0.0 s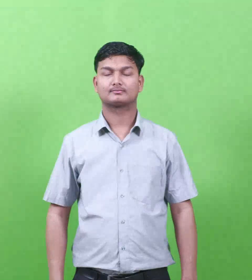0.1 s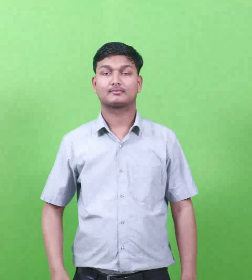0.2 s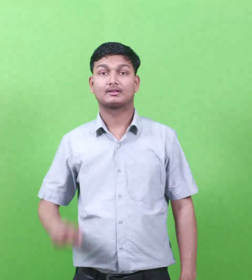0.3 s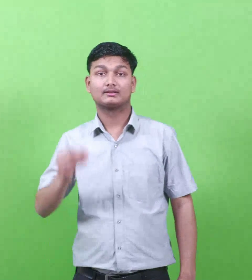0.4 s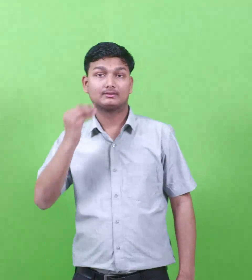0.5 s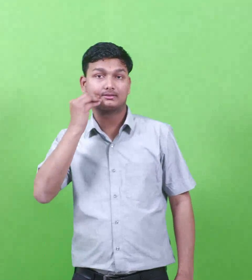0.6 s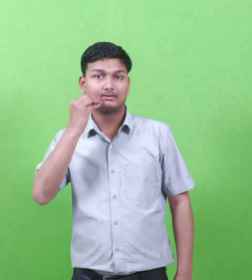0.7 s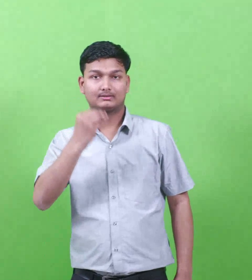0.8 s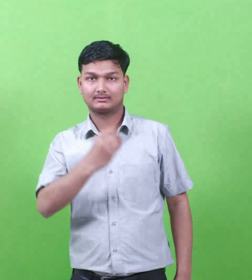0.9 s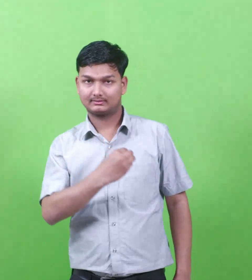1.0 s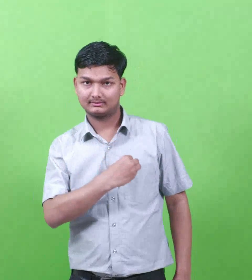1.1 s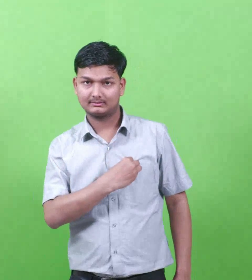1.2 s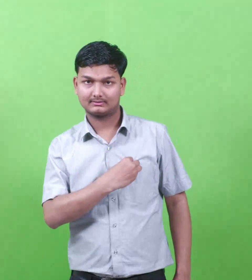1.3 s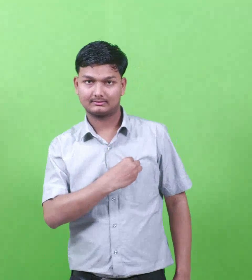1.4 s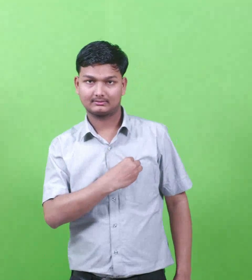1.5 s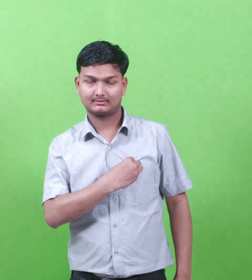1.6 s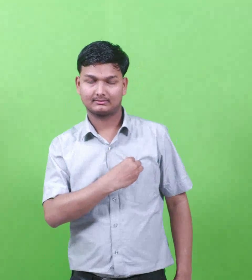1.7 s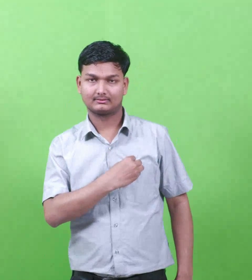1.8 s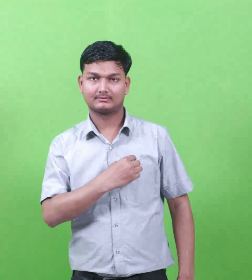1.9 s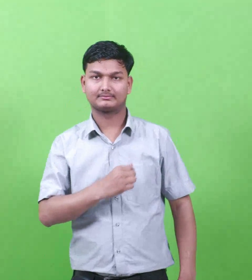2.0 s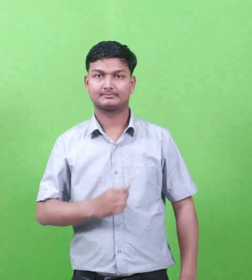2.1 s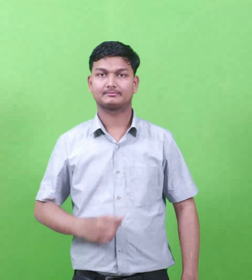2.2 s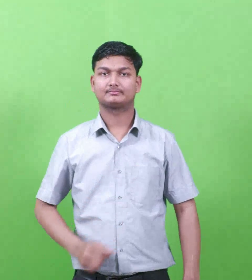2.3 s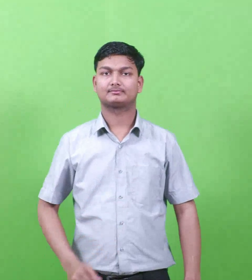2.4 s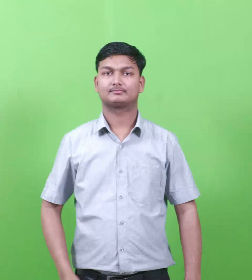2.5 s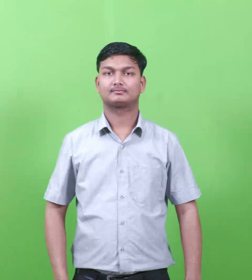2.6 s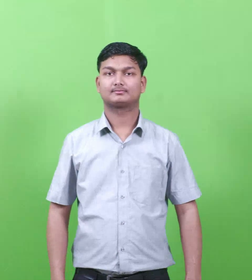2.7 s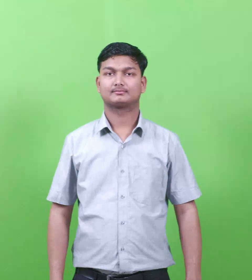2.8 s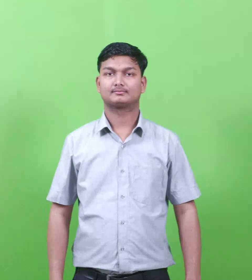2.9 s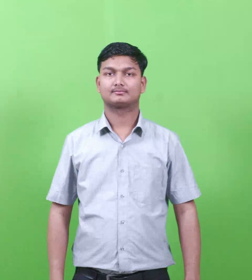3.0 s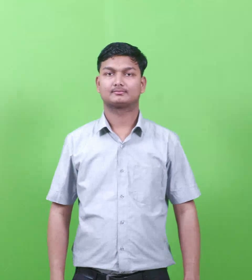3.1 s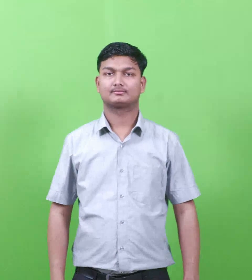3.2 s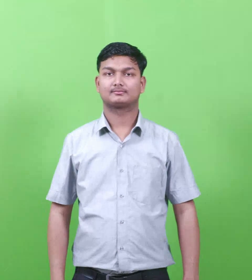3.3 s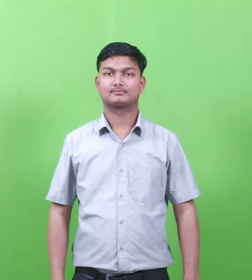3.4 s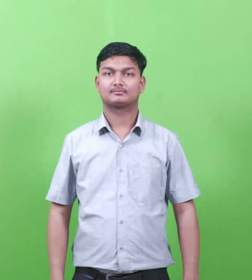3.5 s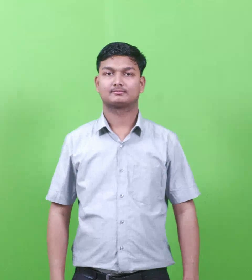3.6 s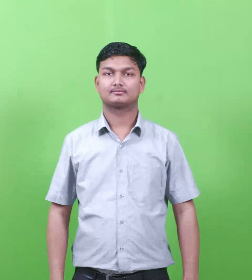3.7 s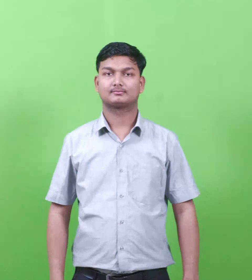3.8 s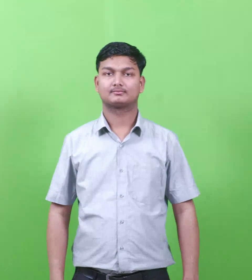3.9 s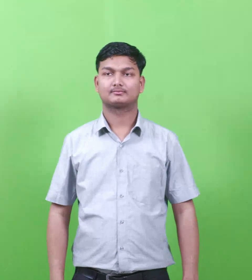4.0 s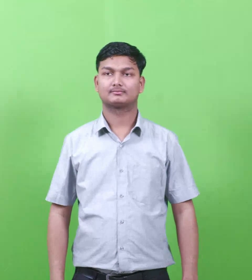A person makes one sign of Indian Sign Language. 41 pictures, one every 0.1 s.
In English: simon-3
